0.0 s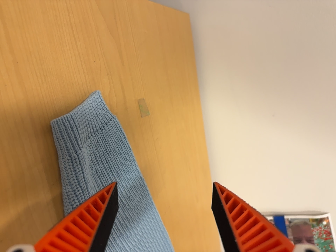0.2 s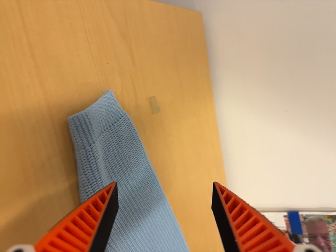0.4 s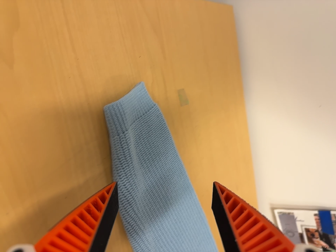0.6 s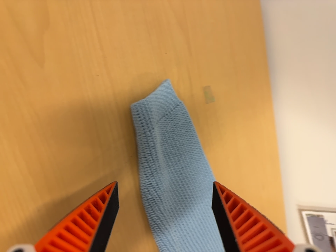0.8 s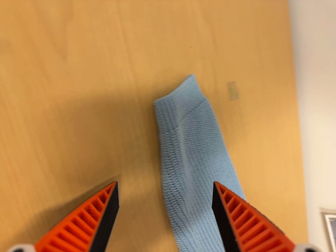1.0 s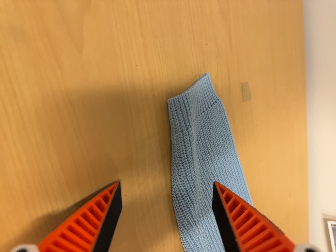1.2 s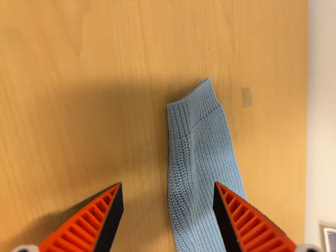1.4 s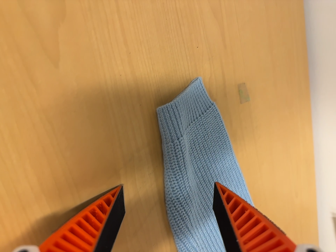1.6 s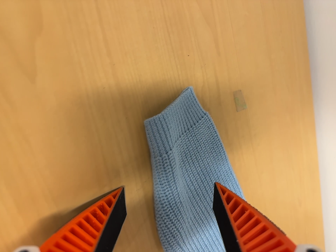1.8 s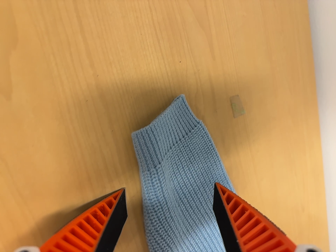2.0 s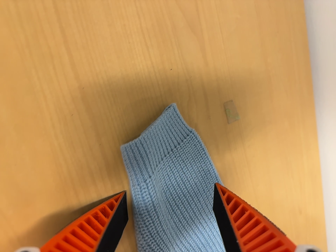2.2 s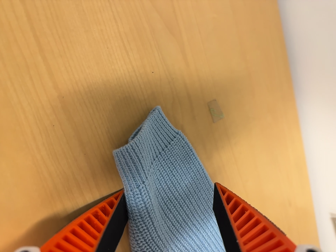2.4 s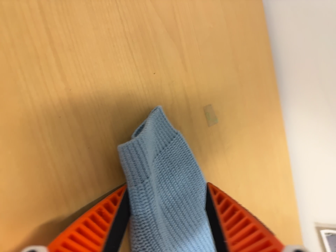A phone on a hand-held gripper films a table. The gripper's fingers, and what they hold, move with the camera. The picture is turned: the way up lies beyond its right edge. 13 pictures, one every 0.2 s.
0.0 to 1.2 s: The camera pans to its left by about 20 degrees.
1.2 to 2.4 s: The camera rolls about its line of sight by about 10 degrees, and the scene rotates counterclockwise.
The film runs forward here.
